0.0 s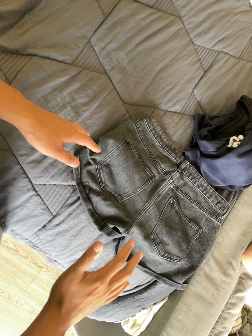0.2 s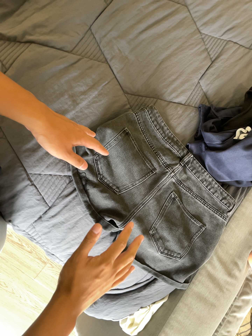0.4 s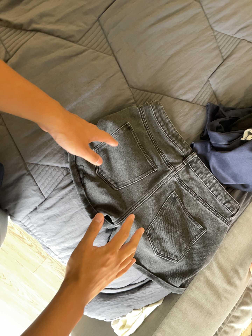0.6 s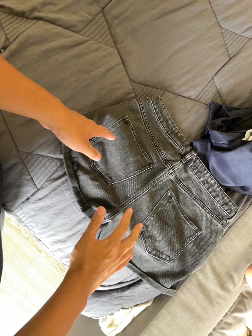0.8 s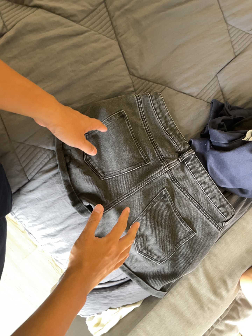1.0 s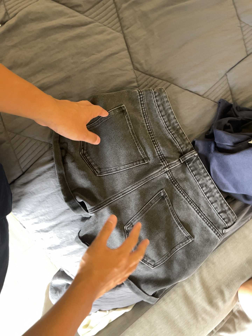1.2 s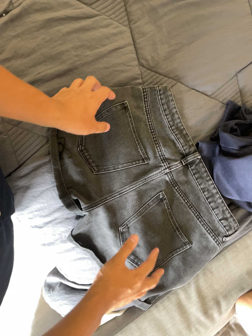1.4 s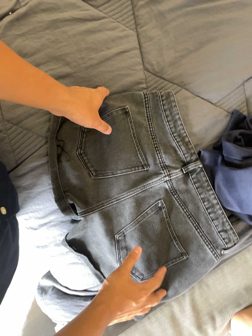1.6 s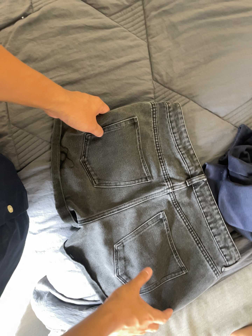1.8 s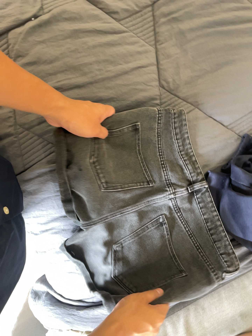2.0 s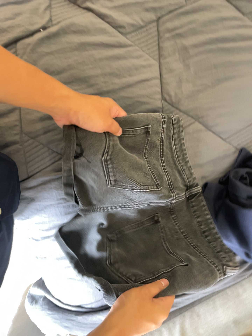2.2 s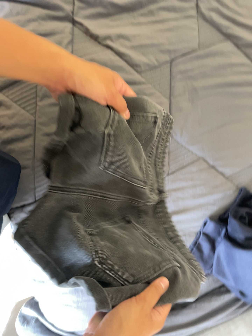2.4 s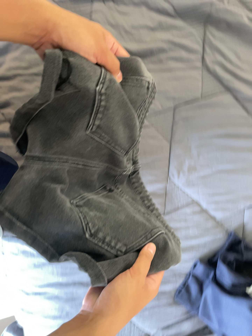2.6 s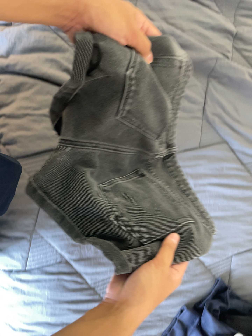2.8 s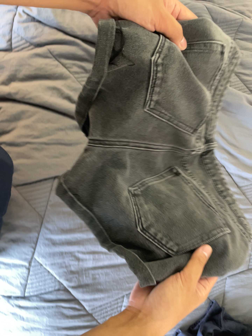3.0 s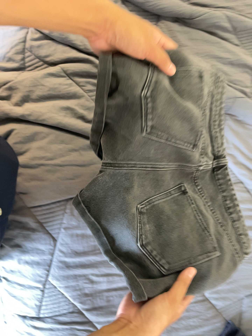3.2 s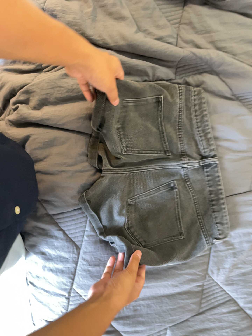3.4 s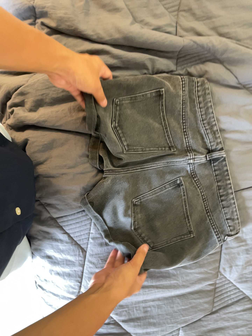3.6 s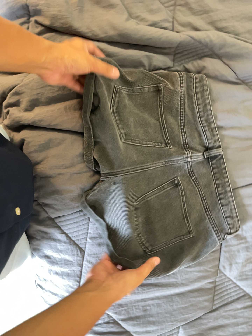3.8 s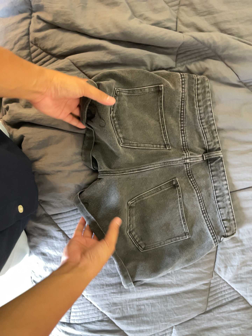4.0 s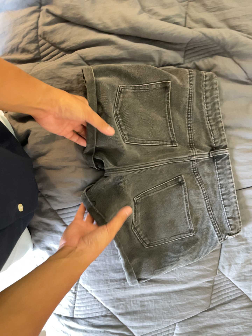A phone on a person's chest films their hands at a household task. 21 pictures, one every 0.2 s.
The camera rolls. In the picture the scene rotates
clockwise.
0.0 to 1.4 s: The camera pans to its left by about 15 degrees. It travels to its right and forward, about 26 cm. It rolls about its line of sight by about 20 degrees, and the scene rotates clockwise.
1.4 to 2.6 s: The camera travels toward the top of its view and to its left, about 28 cm, so close, fixed things drift downward. Its aim tips toward the top of its view by about 10 degrees, and the scene shifts downward. It rolls about its line of sight by about 20 degrees, and the scene rotates clockwise.
2.6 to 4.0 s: The camera swings to its left by about 10 degrees, and the scene slides to the right. It travels toward the top of its view and forward, about 22 cm. Its aim tips toward the bottom of its view by about 10 degrees.
The film runs forward here.
